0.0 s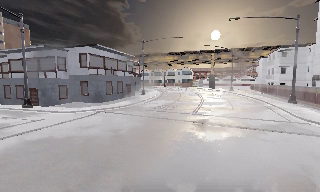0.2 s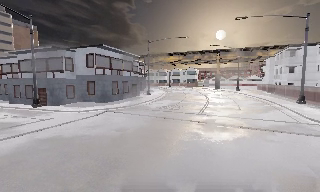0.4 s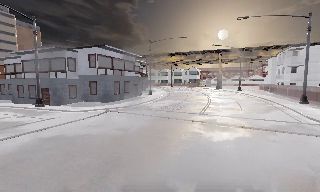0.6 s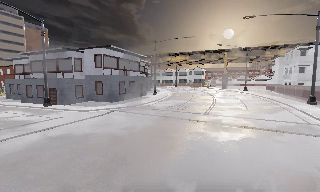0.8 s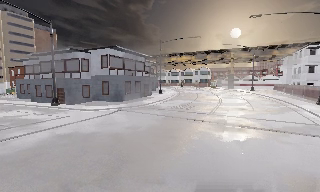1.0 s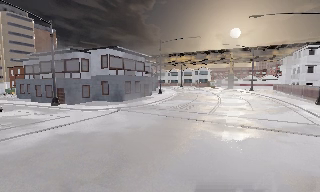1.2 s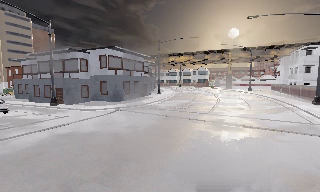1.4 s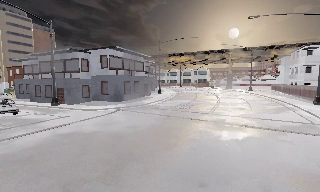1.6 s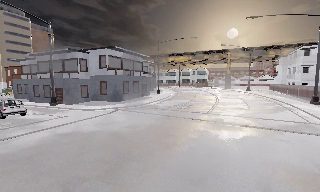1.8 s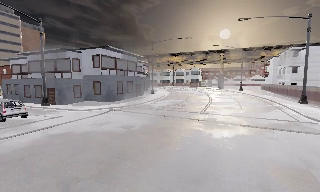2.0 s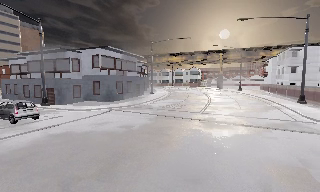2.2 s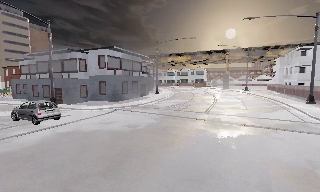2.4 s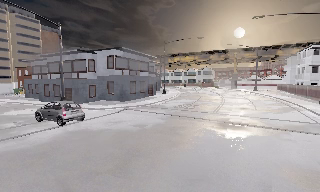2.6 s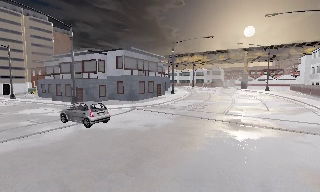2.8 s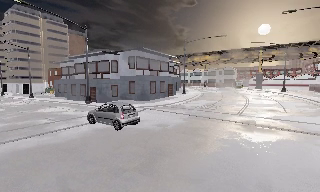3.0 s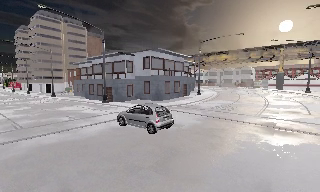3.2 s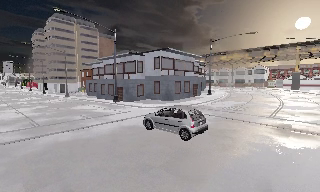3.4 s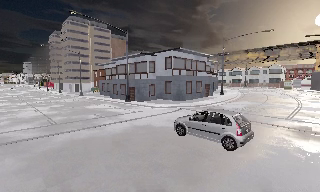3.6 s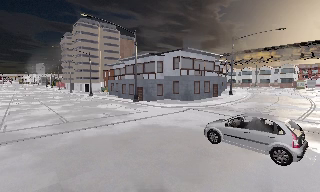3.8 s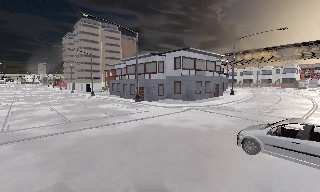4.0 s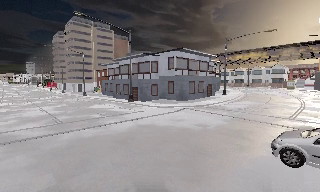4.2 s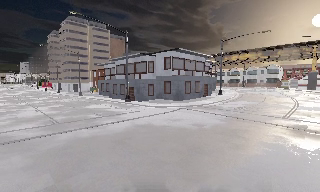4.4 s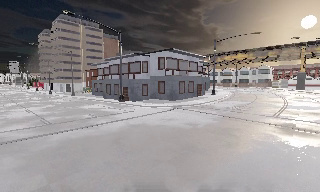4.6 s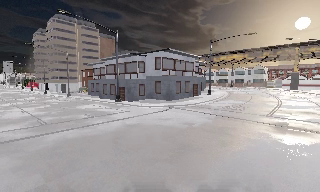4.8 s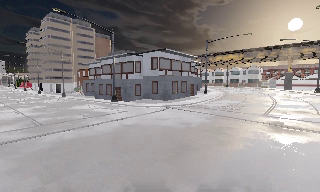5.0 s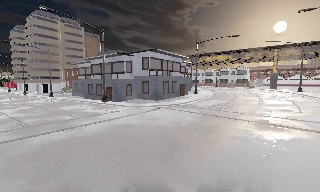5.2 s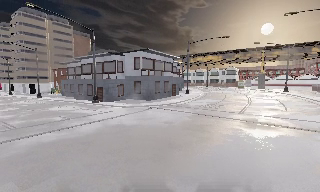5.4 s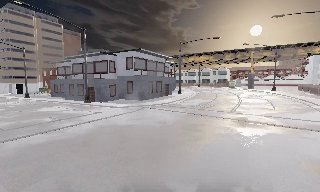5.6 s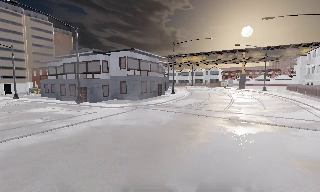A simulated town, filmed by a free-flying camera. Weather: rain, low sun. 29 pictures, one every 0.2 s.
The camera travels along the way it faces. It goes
backward.
0.0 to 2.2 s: The camera travels backward, about 1 m, so what stands in front gets smaller.
2.2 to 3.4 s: The camera swings to its left by about 20 degrees, and the scene slides to the right. It travels to its left, about 0.5 m, so close, fixed things drift to the right.
3.4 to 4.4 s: The camera shifts only a little, or ends up much as it began.
4.4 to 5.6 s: The camera pans to its right, which is clockwise from overhead, by about 15 degrees.
The film runs backward here.
